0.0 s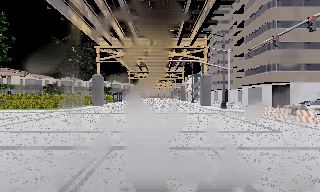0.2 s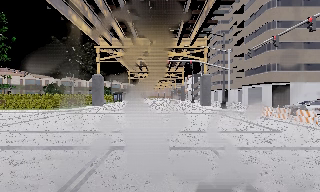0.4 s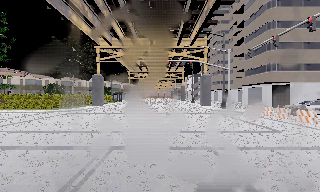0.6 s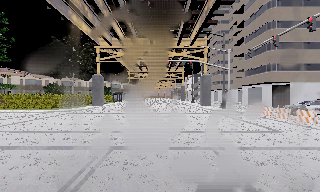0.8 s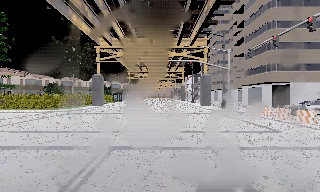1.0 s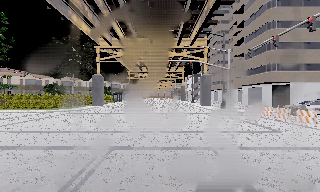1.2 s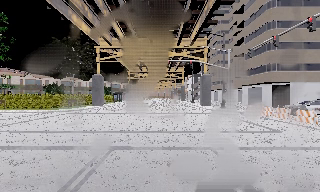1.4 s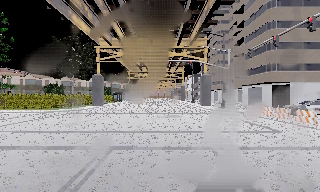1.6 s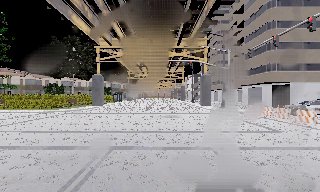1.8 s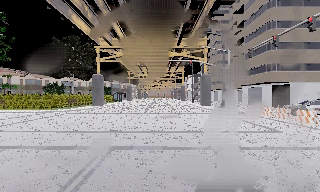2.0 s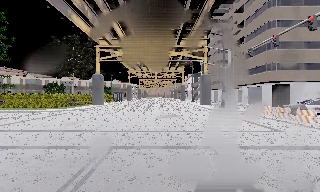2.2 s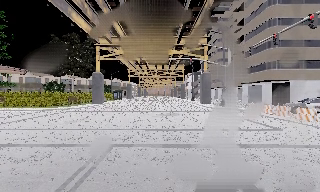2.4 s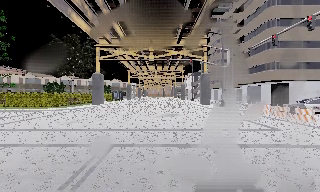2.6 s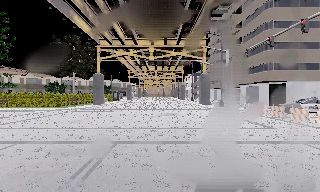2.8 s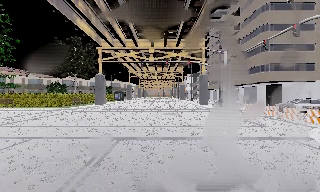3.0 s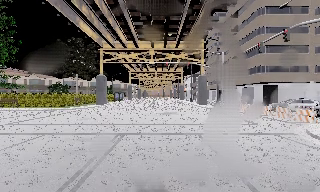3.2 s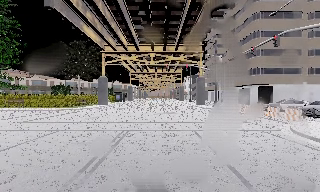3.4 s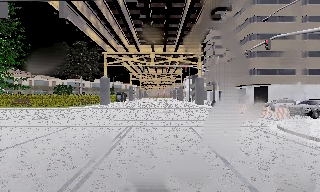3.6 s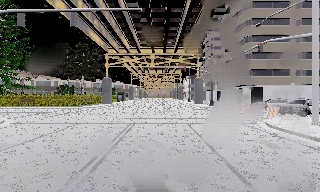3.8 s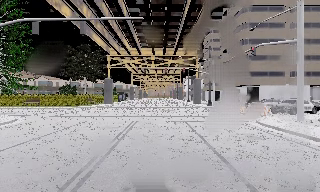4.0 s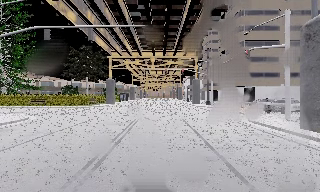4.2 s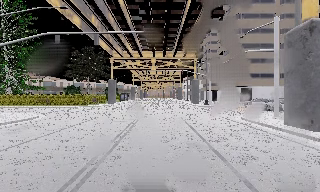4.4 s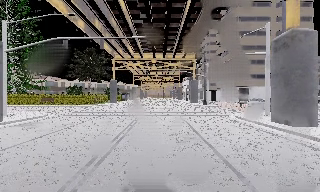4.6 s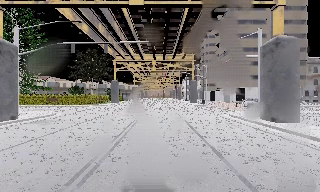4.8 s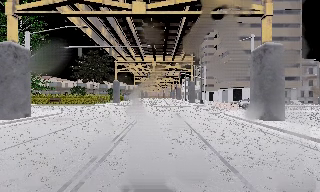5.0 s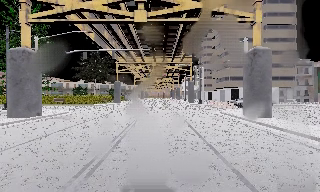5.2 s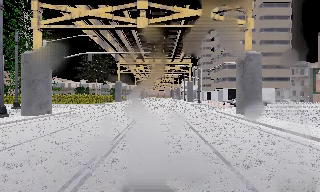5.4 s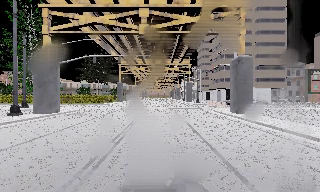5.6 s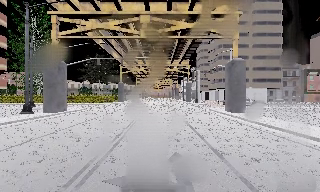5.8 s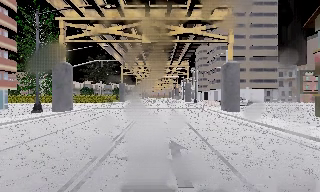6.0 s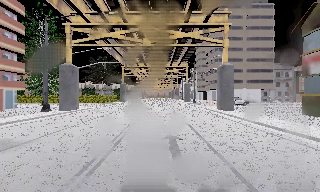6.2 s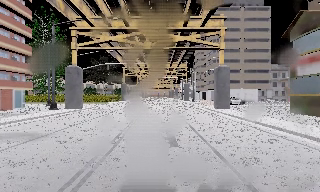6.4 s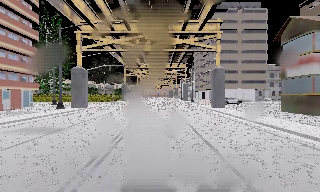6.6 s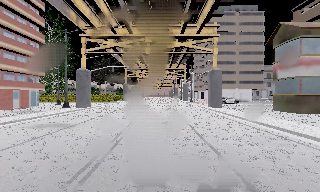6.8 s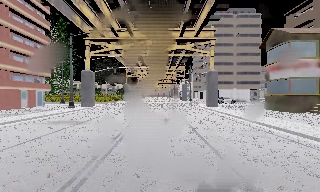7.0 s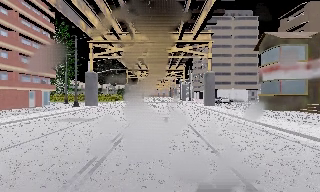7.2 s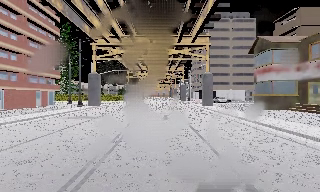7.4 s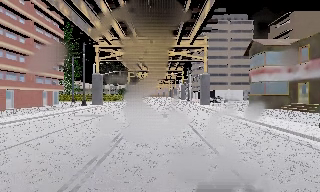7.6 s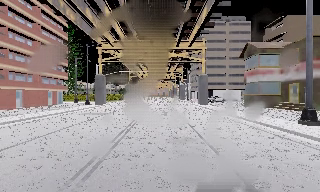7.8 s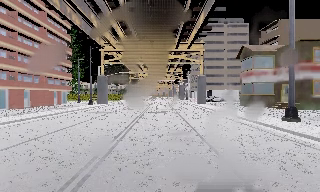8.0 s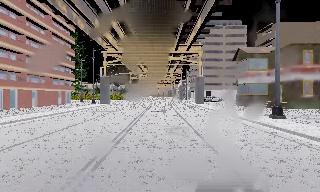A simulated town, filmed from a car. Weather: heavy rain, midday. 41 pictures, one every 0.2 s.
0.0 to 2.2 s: The camera keeps its place and its aim.
2.2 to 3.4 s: The camera travels backward, about 4 m, so what stands in front gets smaller. It gains speed.
3.4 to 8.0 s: The camera travels backward, about 25 m, so what stands in front gets smaller.
The film runs backward here.
